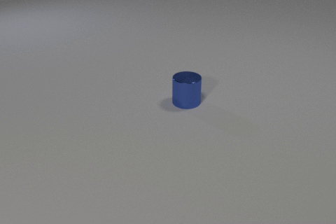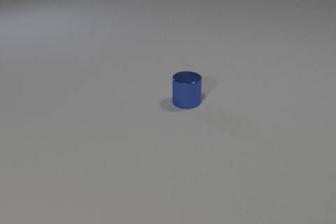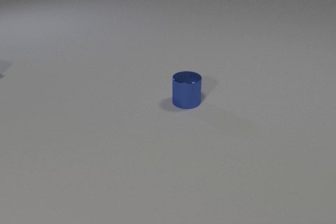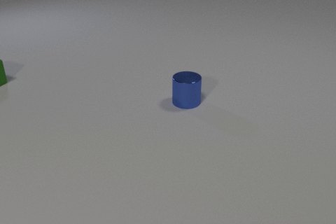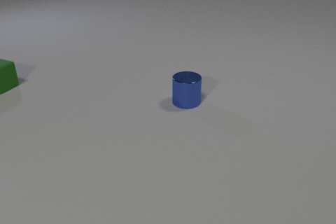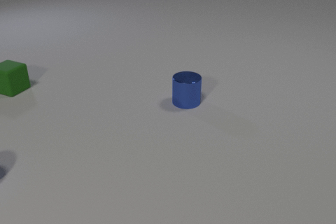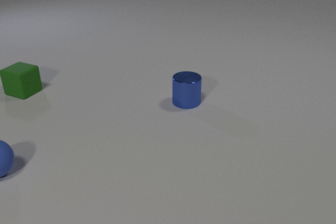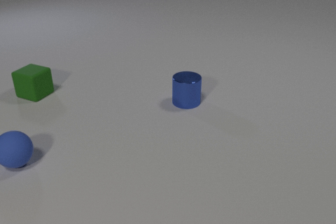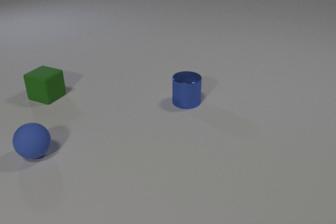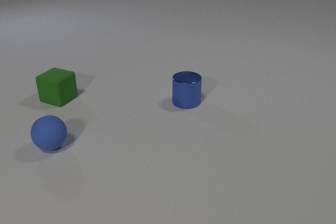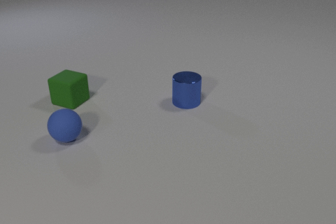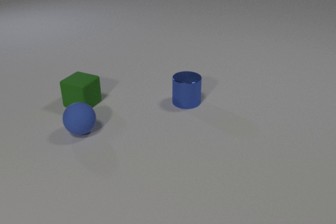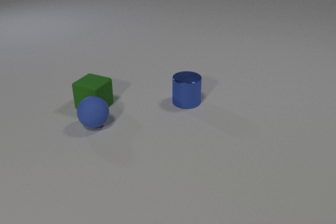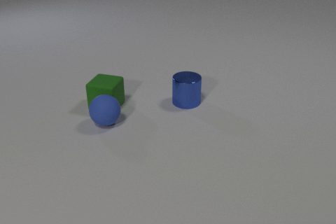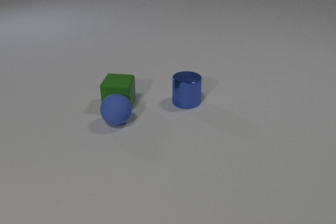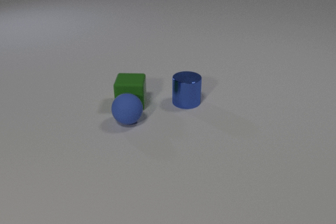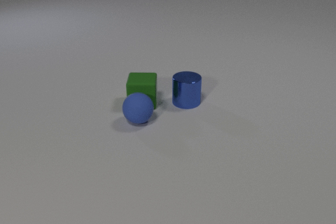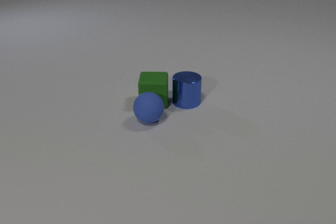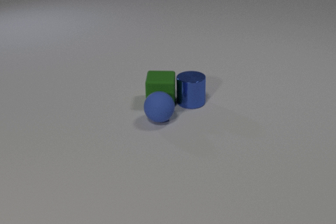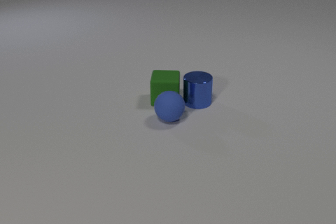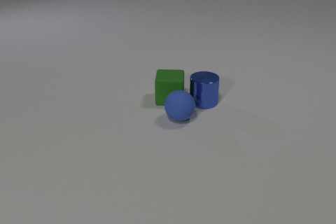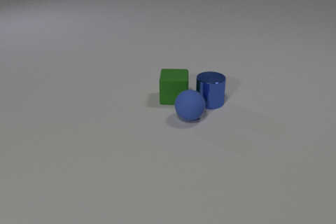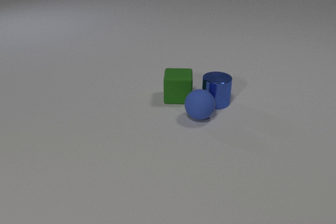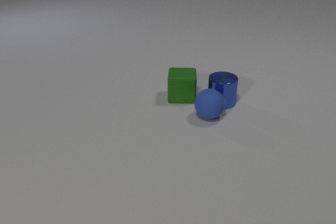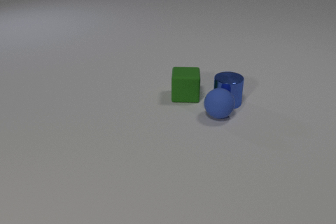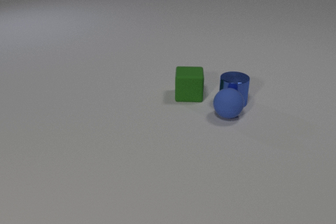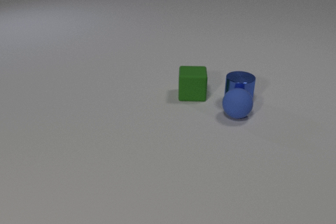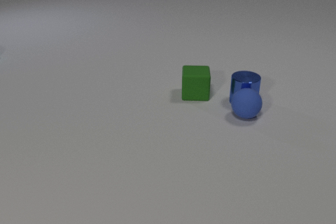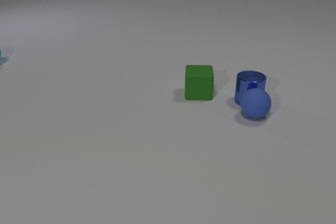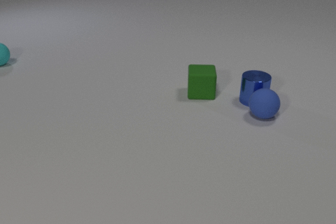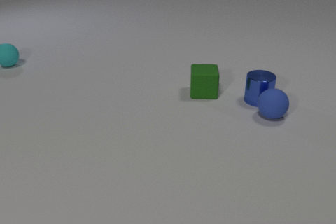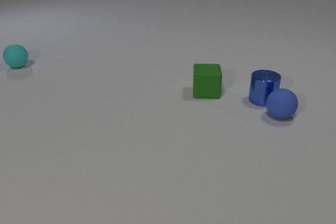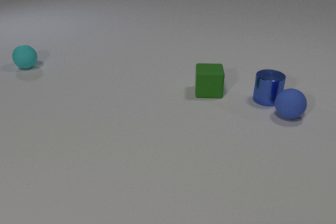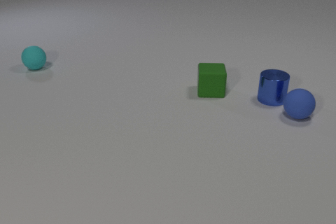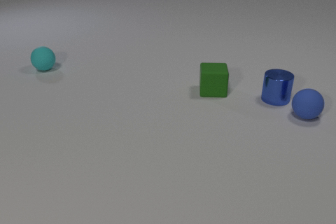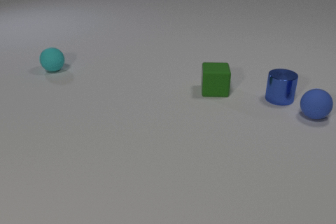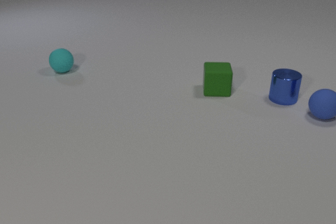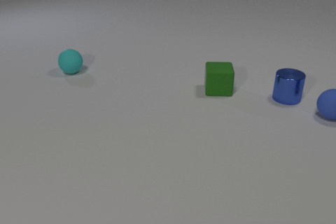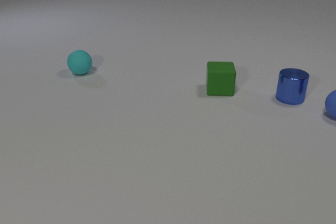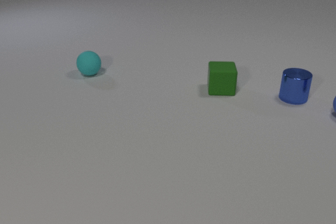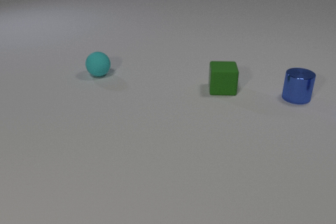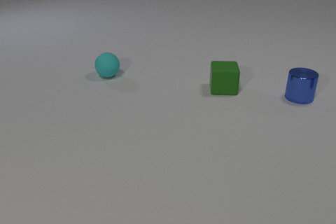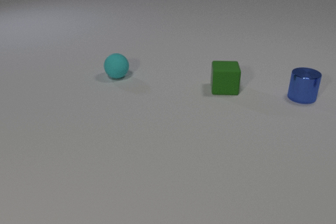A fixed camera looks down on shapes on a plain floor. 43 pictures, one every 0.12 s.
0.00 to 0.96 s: The blue rubber sphere comes in at the left edge, rolls to the right and away from the camera. The green rubber cube comes in at the left edge, slides to the right and toward the camera.
0.96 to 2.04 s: The blue rubber sphere rolls to the right. The green rubber cube slides to the right, spins so that its near face slides to the right, counterclockwise seen from above. The blue rubber sphere and the green rubber cube collide.
2.04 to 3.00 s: The blue rubber sphere rolls to the right. The green rubber cube slides to the right. The blue metal cylinder slides to the right. The green rubber cube and the blue metal cylinder collide. The blue rubber sphere and the blue metal cylinder collide.
3.00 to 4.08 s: The blue rubber sphere rolls to the right. The green rubber cube slides to the right and away from the camera. The blue metal cylinder slides to the right. The cyan rubber sphere comes in at the left edge, rolls to the right and toward the camera.
4.08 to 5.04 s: The blue rubber sphere rolls to the right and away from the camera, leaves at the right edge. The green rubber cube slides to the right and away from the camera. The blue metal cylinder slides to the right and away from the camera. The cyan rubber sphere rolls to the right and toward the camera.
What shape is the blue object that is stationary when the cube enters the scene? cylinder.
How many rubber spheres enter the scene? 2.
Are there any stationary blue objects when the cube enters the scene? yes.
